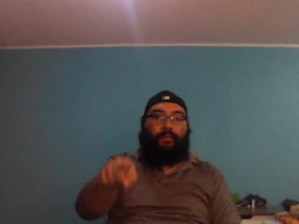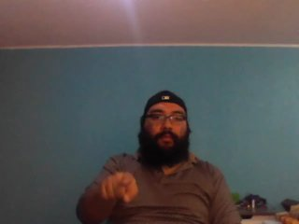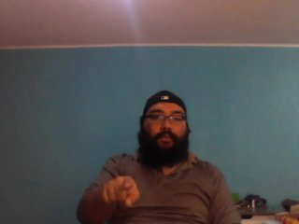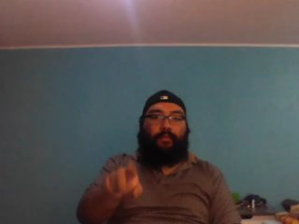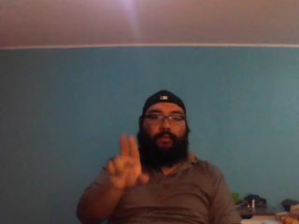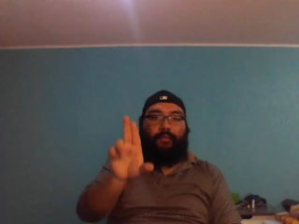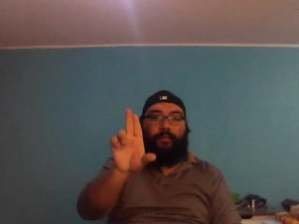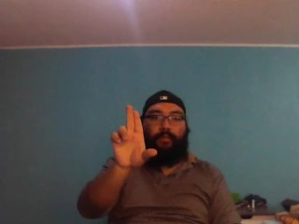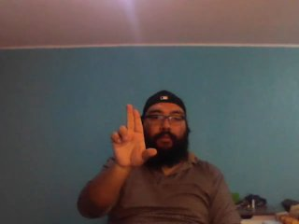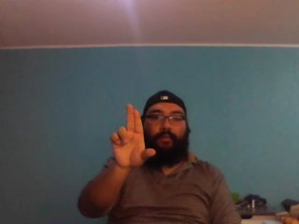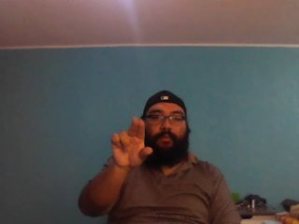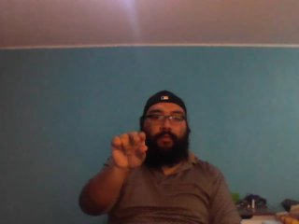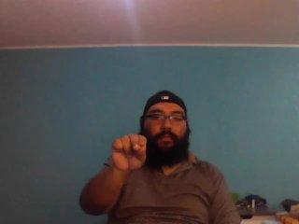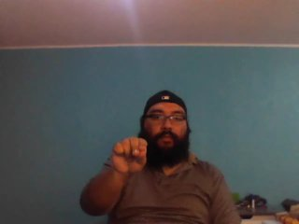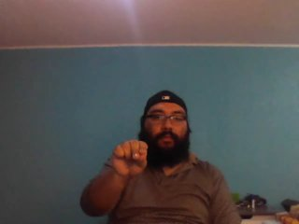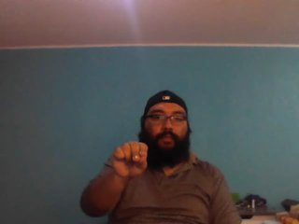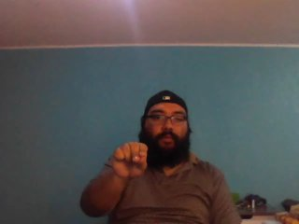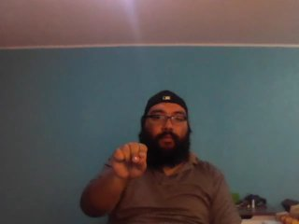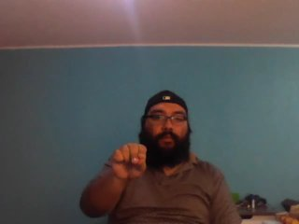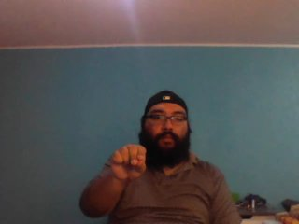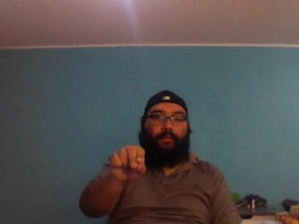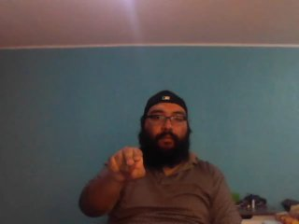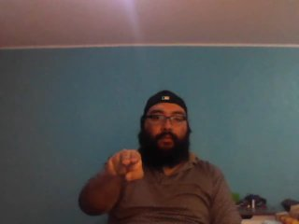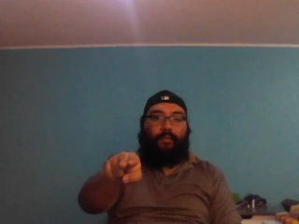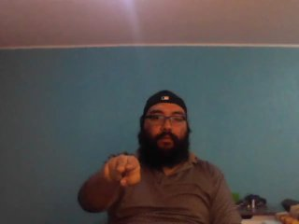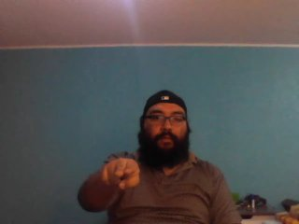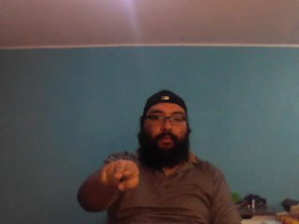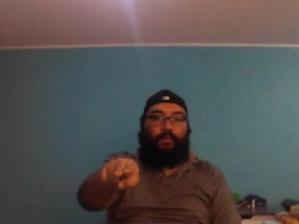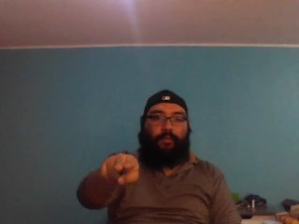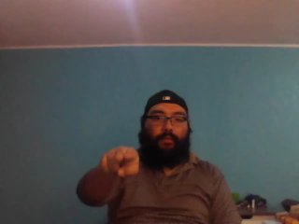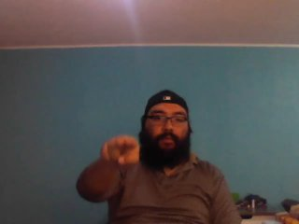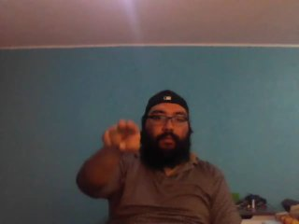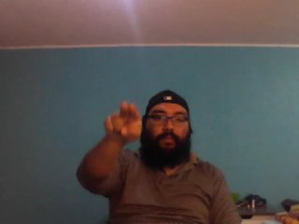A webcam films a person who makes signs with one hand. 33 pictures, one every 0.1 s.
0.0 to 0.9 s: Pointing with one finger.
1.0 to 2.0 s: Zoom out.
2.1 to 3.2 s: Pointing with two fingers.
